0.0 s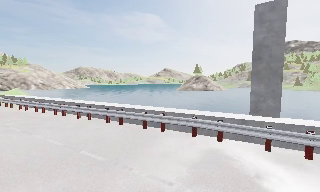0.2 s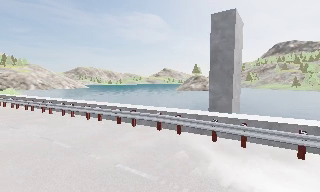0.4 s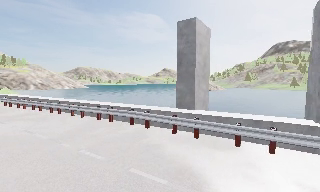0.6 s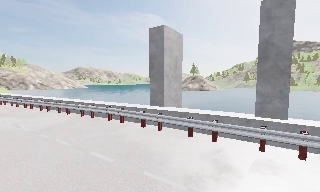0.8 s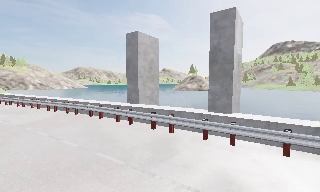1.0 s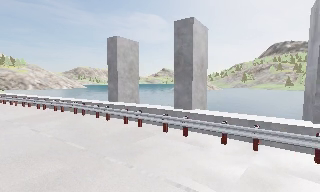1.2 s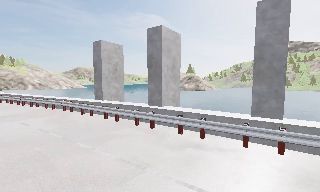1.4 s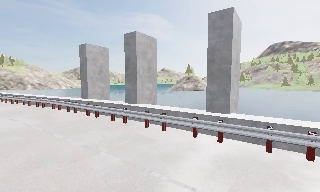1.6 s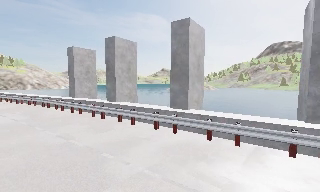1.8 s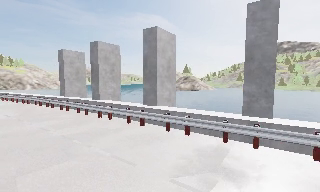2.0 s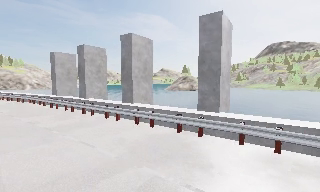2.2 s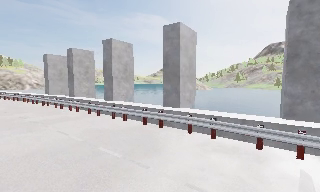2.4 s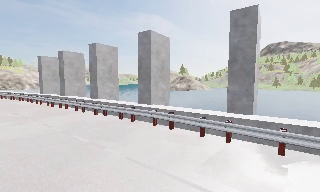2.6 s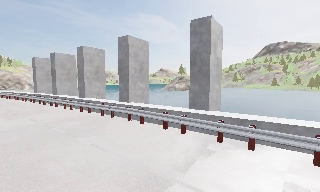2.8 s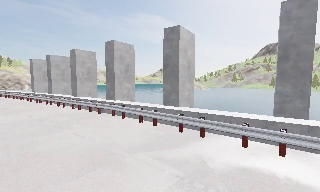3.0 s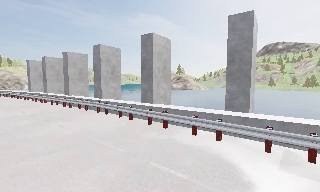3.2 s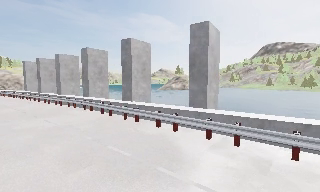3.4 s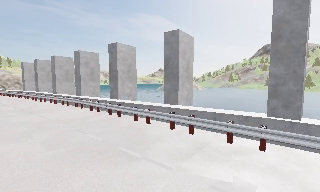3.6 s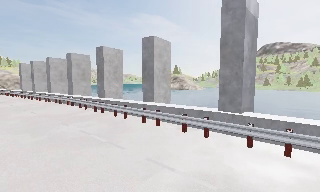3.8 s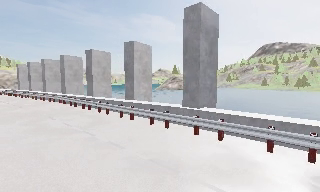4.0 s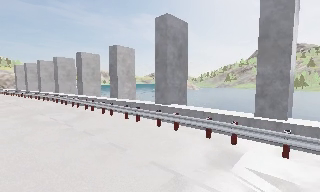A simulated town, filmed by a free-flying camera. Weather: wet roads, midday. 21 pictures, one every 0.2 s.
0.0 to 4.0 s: The camera travels to its right and backward, about 35 m, so close, fixed things drift to the left.
The film runs backward here.
